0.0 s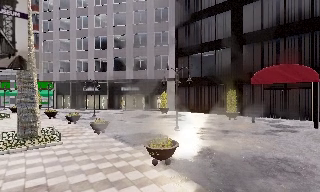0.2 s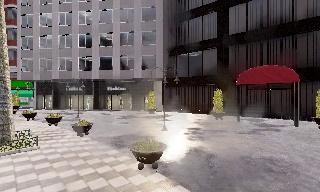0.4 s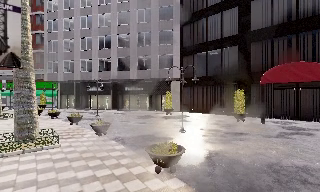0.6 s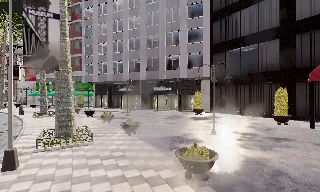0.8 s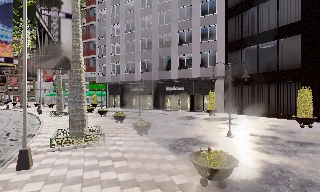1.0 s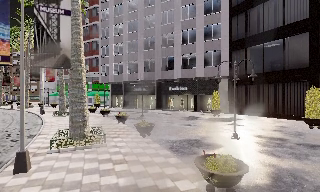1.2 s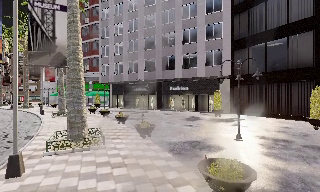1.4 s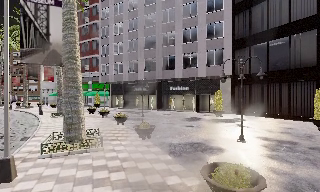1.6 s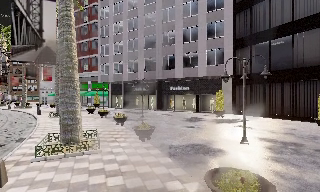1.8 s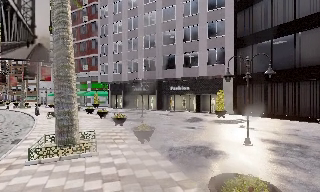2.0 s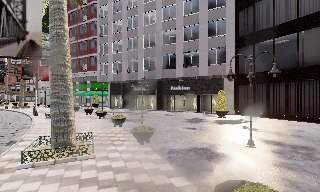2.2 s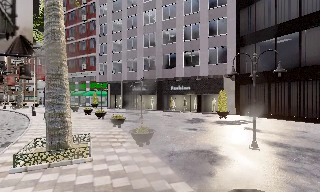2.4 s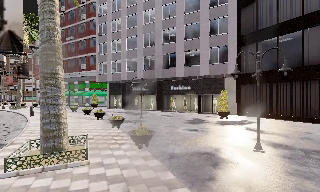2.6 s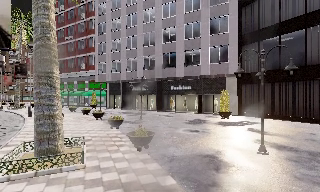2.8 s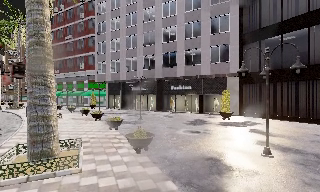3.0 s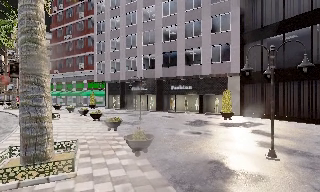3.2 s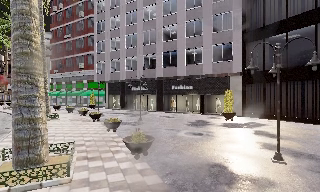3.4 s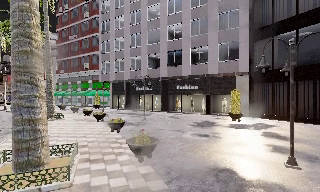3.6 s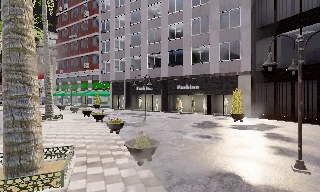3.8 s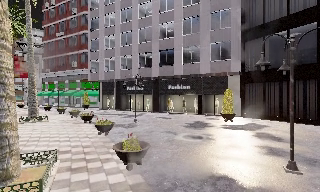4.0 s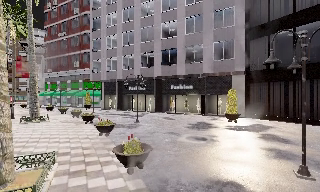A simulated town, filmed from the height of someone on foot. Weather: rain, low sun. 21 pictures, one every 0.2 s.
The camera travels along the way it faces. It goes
forward.
0.0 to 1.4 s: The camera pans to its left, which is counterclockwise from overhead, by about 15 degrees. It travels forward, about 2 m, so what stands in front looms larger.
1.4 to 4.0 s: The camera travels forward, about 4 m, so what stands in front looms larger.
The film runs forward here.
